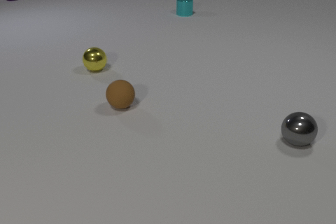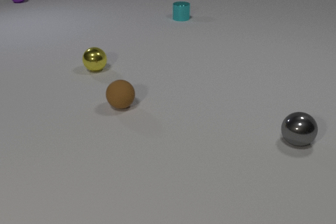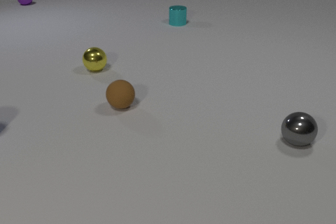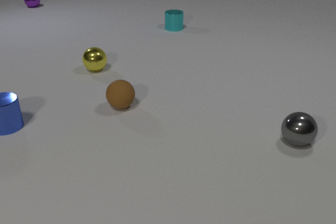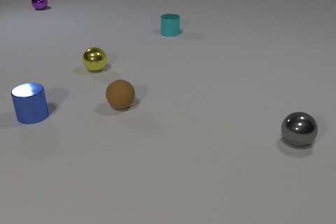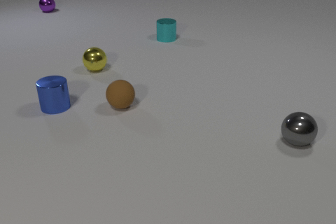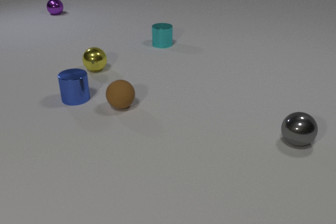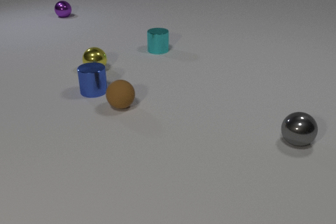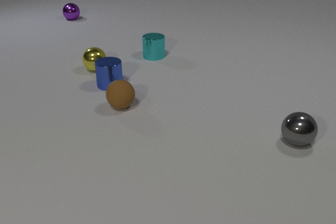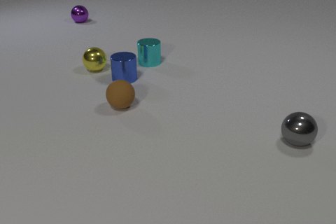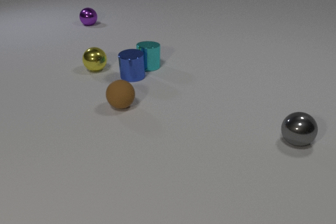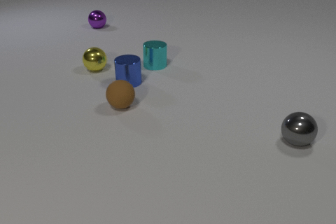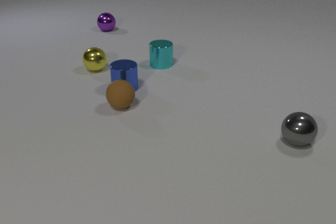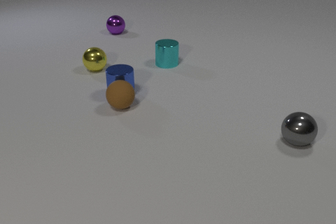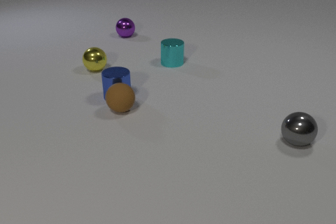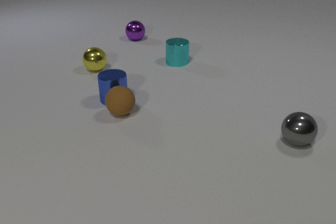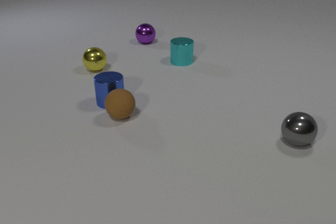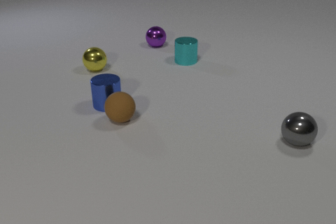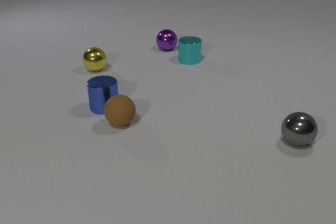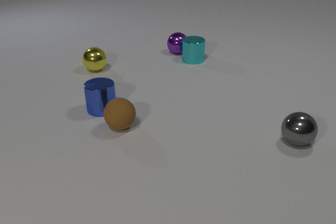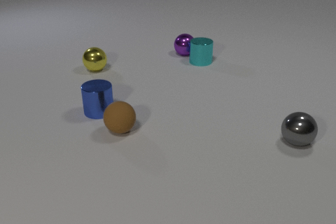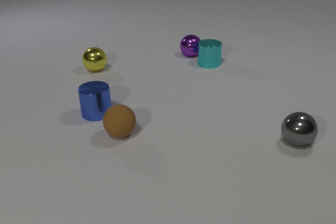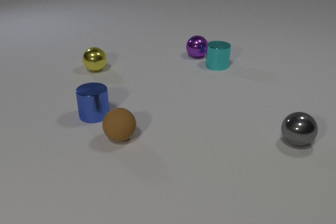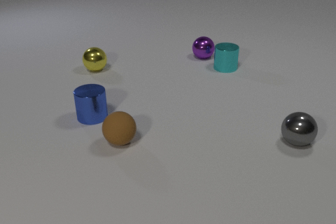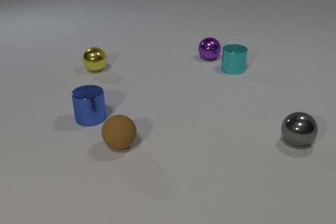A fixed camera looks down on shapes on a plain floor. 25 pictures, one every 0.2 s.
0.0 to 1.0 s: The blue metal cylinder comes in at the left edge, slides to the right and away from the camera. The cyan metal cylinder slides toward the camera. The purple metal sphere rolls toward the camera and to the right.
1.0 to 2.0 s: The blue metal cylinder slides to the right and away from the camera. The cyan metal cylinder slides toward the camera. The purple metal sphere rolls toward the camera and to the right. The blue metal cylinder and the cyan metal cylinder collide.
2.0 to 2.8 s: The blue metal cylinder slides toward the camera. The cyan metal cylinder slides to the right. The brown rubber sphere rolls toward the camera. The purple metal sphere rolls toward the camera and to the right. The blue metal cylinder and the brown rubber sphere collide.
2.8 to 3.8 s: The blue metal cylinder slides toward the camera and to the left. The cyan metal cylinder slides to the right and away from the camera. The brown rubber sphere rolls toward the camera. The purple metal sphere rolls to the right and toward the camera.
3.8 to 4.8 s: The blue metal cylinder slides toward the camera and to the left. The cyan metal cylinder slides to the right and toward the camera. The brown rubber sphere rolls toward the camera. The purple metal sphere rolls to the right and toward the camera. The cyan metal cylinder and the purple metal sphere collide.
Are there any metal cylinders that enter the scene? yes.
What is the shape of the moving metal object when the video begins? cylinder.
Are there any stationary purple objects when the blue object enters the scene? no.
